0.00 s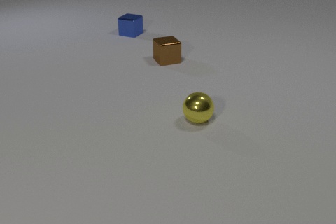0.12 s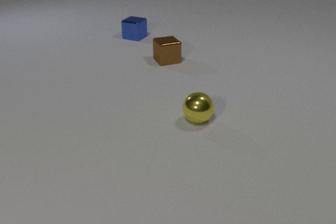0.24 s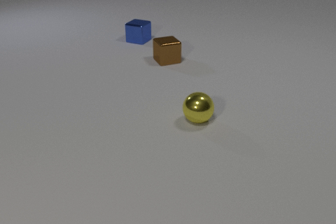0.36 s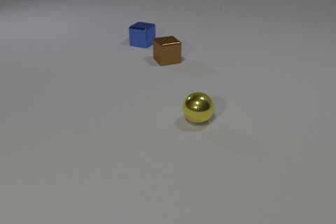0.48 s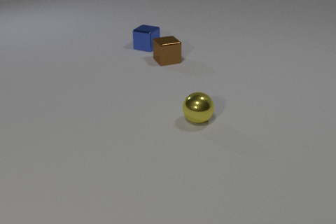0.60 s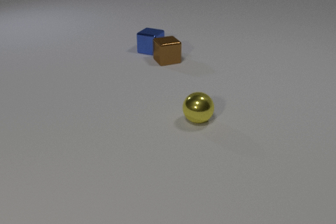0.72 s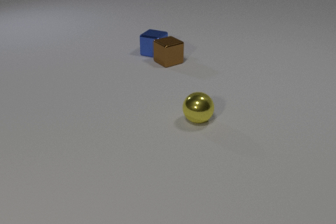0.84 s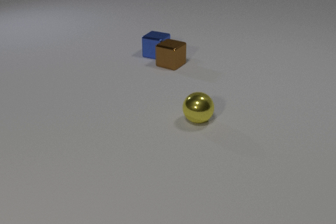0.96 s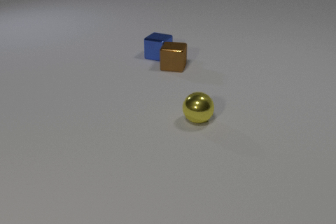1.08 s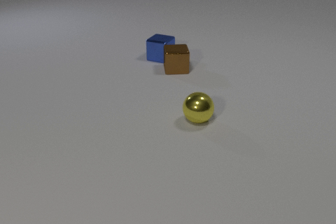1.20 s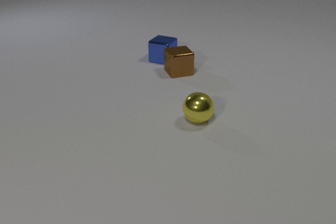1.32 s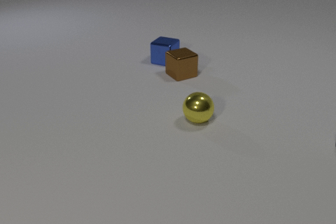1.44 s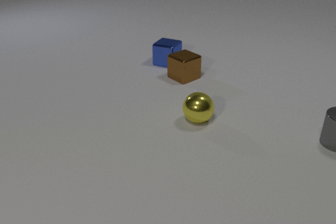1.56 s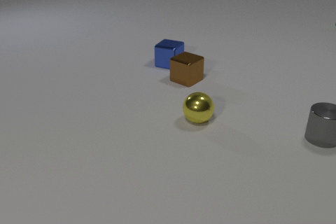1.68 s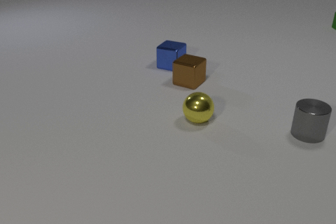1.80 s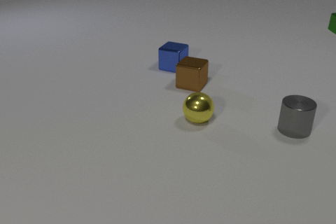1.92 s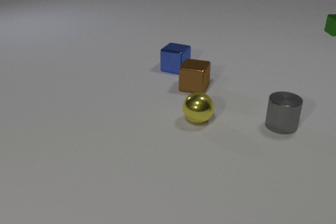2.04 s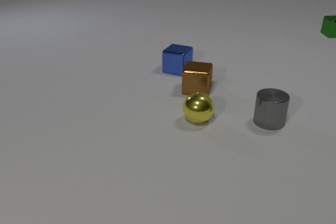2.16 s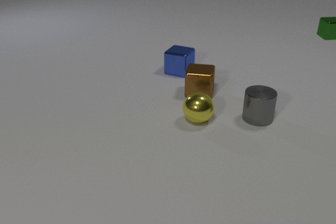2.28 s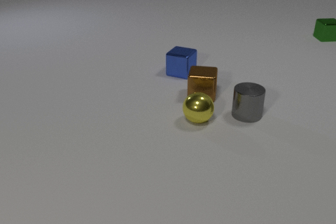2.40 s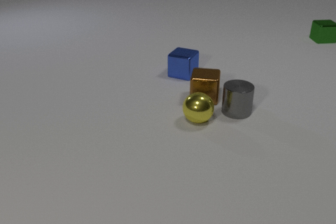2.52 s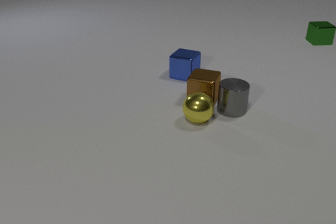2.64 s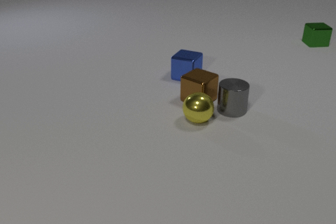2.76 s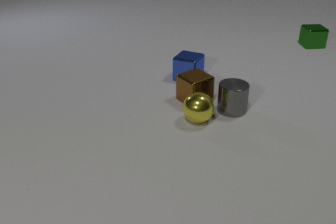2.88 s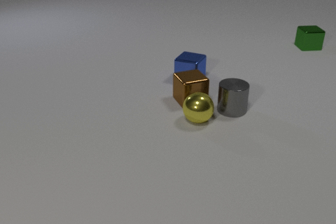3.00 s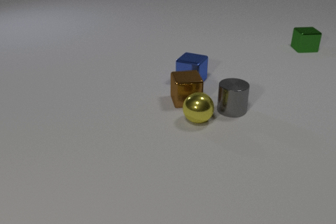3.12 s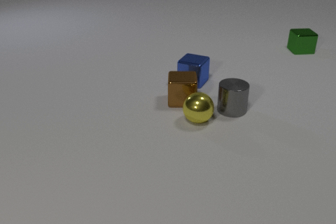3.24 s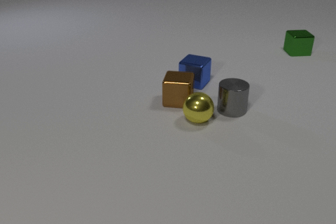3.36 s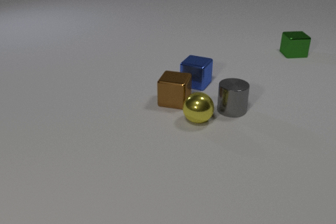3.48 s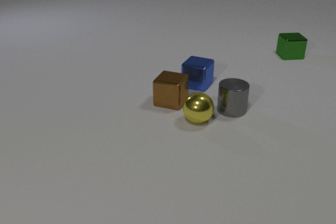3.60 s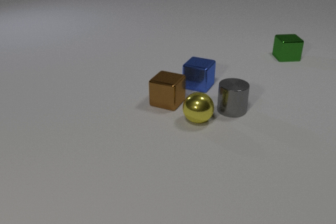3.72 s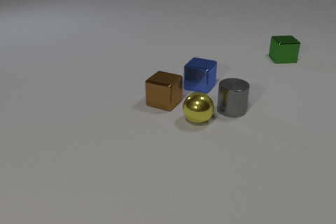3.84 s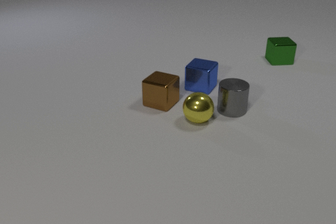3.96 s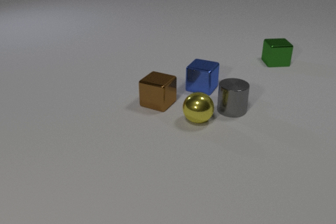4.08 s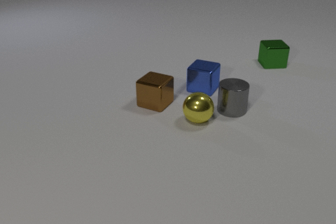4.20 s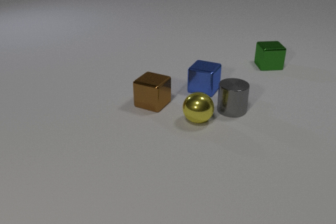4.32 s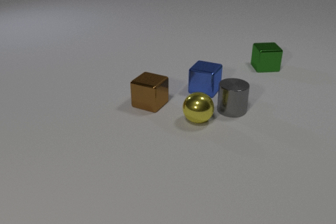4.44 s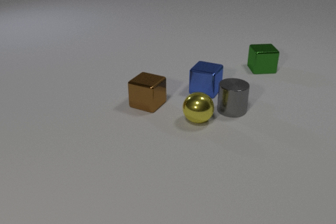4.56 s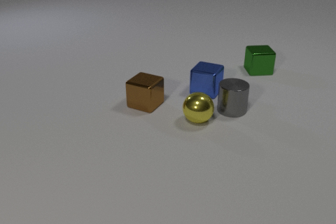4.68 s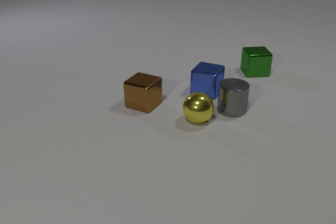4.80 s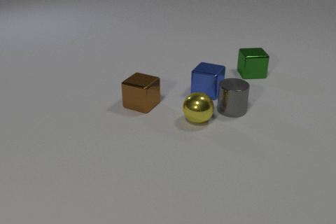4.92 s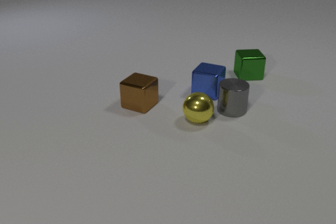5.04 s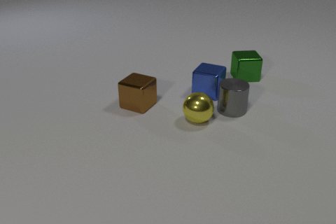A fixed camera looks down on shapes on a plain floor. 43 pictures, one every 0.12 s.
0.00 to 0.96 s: The blue metal cube slides toward the camera and to the right. The brown metal cube slides toward the camera and to the right, spins counterclockwise seen from above by about 60 degrees, its near face sliding to the right. The blue metal cube and the brown metal cube collide.
0.96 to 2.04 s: The blue metal cube slides toward the camera and to the right. The brown metal cube slides toward the camera and to the right, spins counterclockwise seen from above by about 90 degrees, its near face sliding to the right. The green metal cube comes in at the right edge, slides toward the camera and to the left. The gray metal cylinder comes in at the right edge, slides to the left.
2.04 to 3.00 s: The blue metal cube slides toward the camera and to the right. The brown metal cube slides toward the camera and to the left, spins clockwise seen from above by about 60 degrees, its near face sliding to the left. The green metal cube slides toward the camera and to the left. The gray metal cylinder slides to the left and away from the camera. The brown metal cube and the gray metal cylinder collide.
3.00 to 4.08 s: The blue metal cube slides toward the camera and to the right. The brown metal cube slides to the left, spins so that its near face slides to the left, clockwise seen from above. The green metal cube slides toward the camera and to the left.
4.08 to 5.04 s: The blue metal cube slides toward the camera and to the right. The brown metal cube slides to the left. The green metal cube slides toward the camera and to the left.
What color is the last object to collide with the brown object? gray.
What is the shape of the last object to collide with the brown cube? cylinder.
How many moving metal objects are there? 4.
